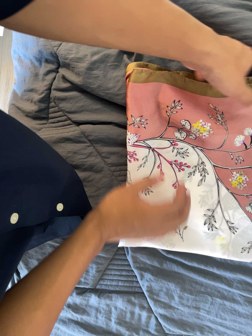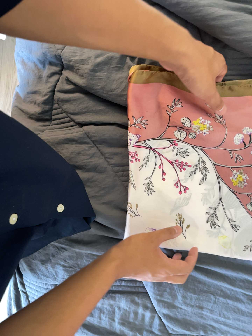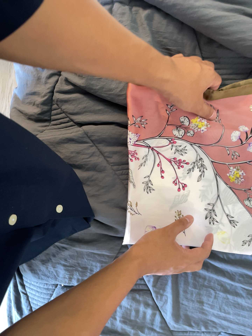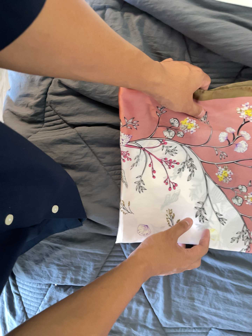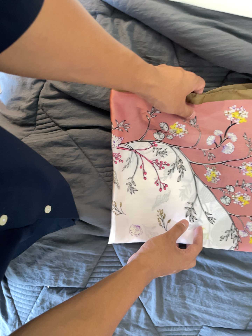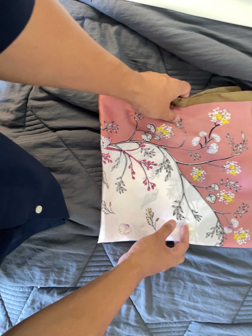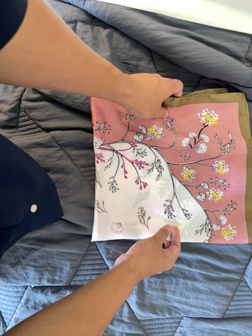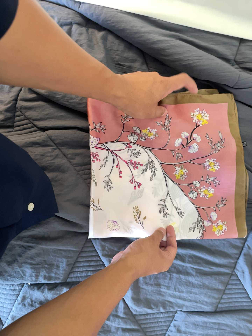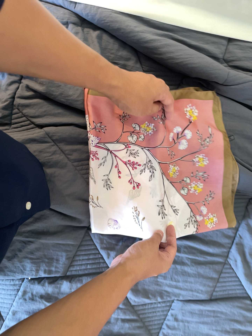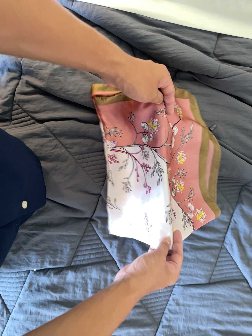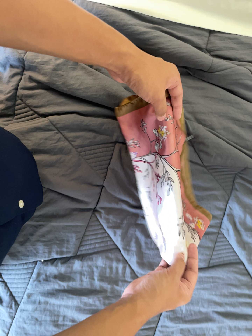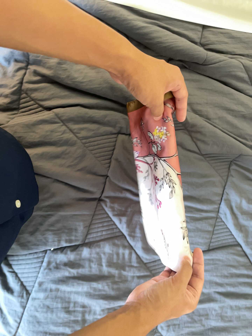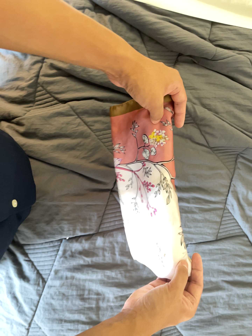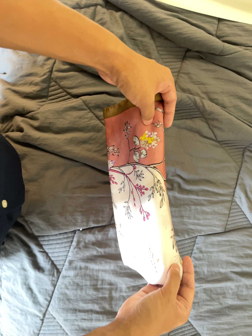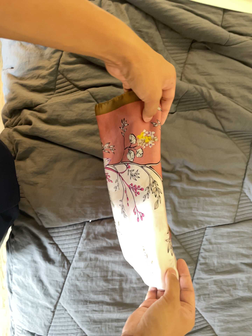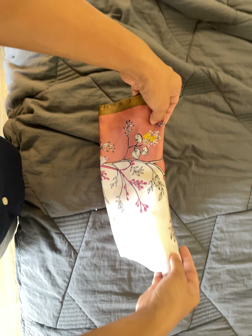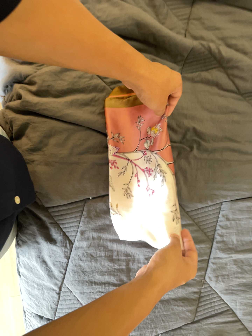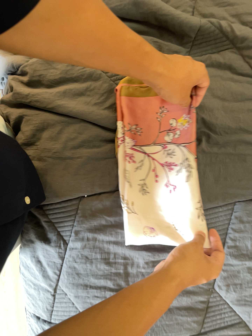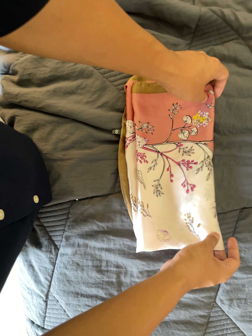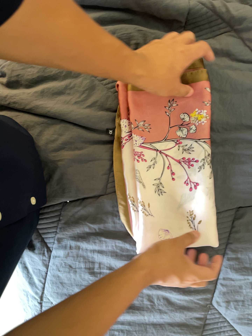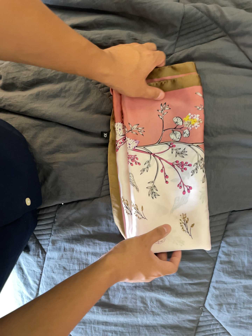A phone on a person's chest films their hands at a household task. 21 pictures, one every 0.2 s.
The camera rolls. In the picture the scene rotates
counterclockwise.
0.0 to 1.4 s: The camera swings to its right by about 10 degrees, and the scene slides to the left. It travels backward and toward the bottom of its view, about 9 cm, so what stands in front gets smaller.
1.4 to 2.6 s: The camera pans to its right by about 10 degrees. It travels to its left, toward the bottom of its view and backward, about 24 cm.
2.6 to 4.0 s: The camera pans to its left by about 20 degrees. It travels to its right and forward, about 26 cm.
The film runs forward here.
